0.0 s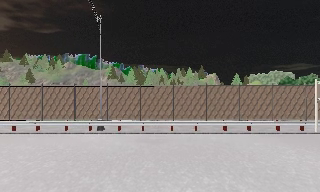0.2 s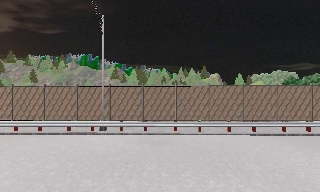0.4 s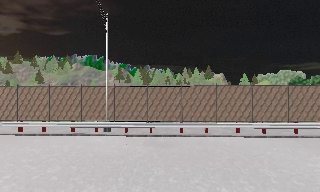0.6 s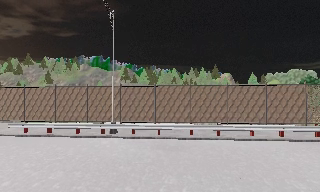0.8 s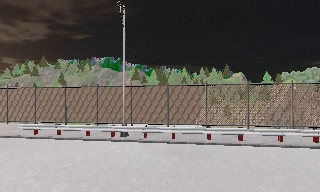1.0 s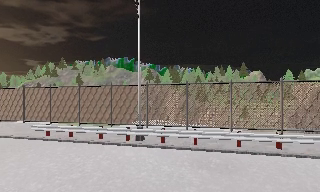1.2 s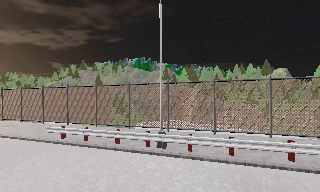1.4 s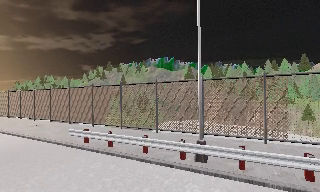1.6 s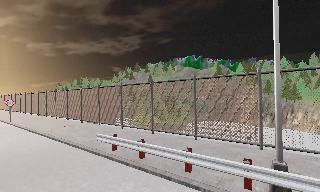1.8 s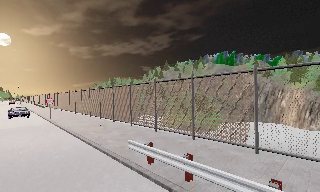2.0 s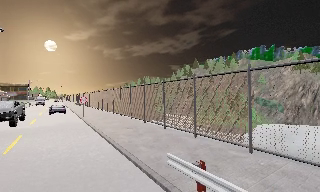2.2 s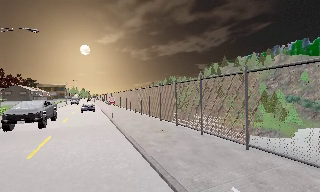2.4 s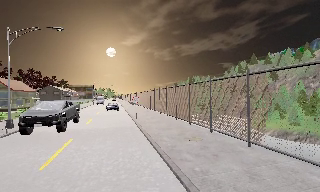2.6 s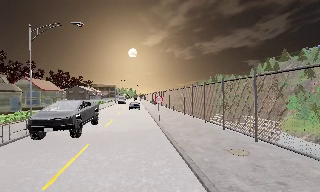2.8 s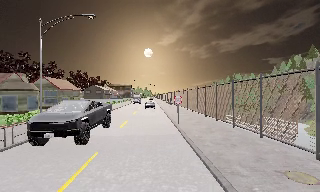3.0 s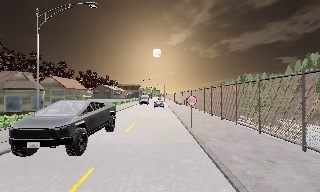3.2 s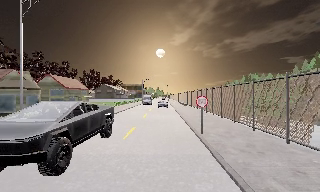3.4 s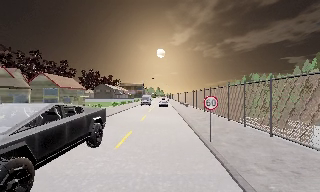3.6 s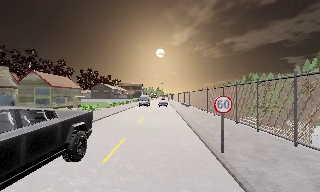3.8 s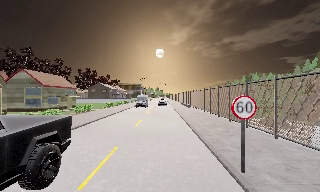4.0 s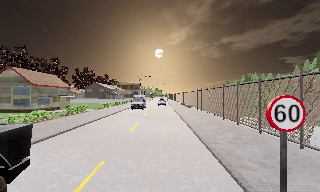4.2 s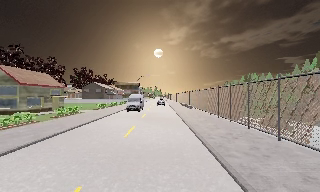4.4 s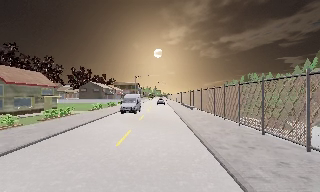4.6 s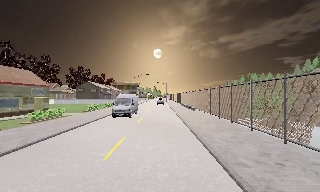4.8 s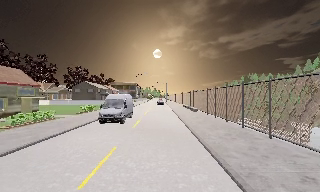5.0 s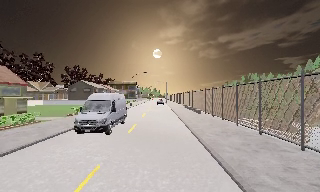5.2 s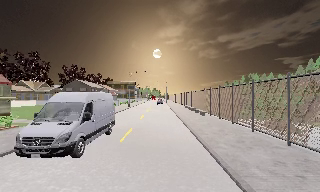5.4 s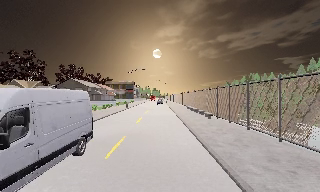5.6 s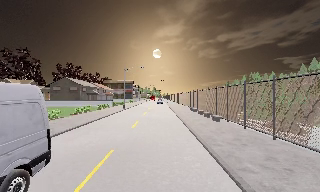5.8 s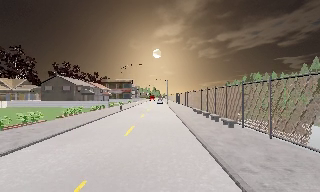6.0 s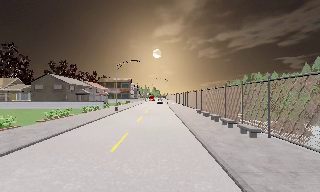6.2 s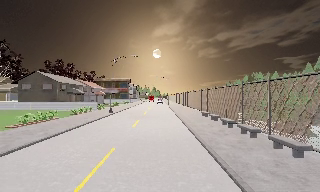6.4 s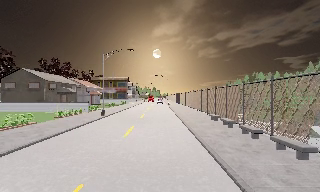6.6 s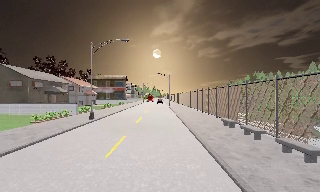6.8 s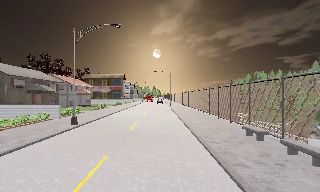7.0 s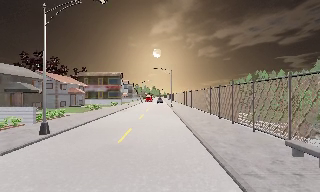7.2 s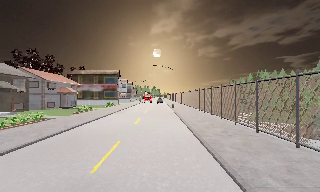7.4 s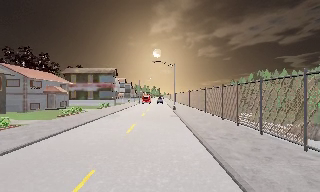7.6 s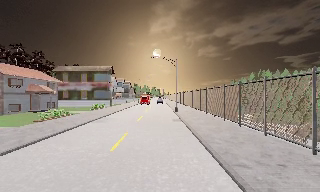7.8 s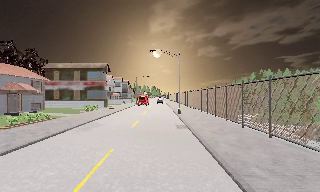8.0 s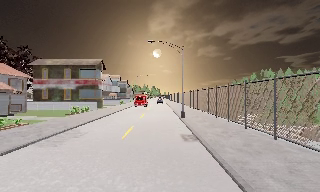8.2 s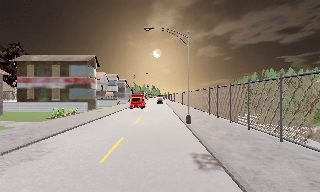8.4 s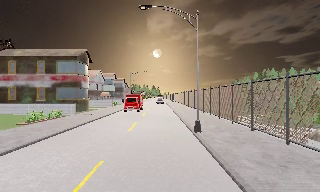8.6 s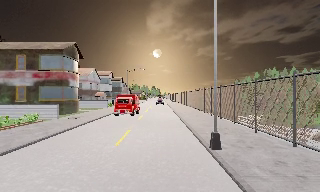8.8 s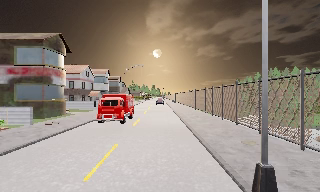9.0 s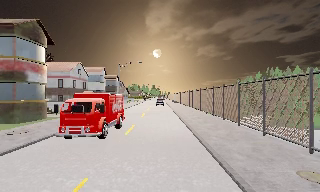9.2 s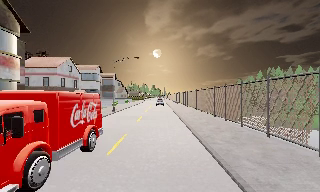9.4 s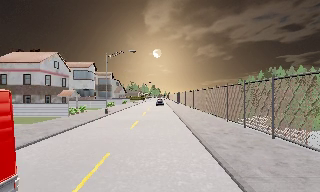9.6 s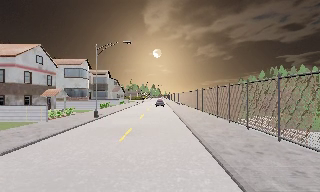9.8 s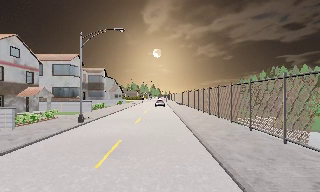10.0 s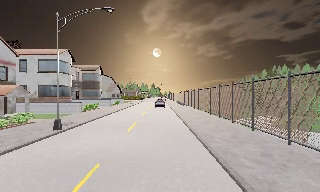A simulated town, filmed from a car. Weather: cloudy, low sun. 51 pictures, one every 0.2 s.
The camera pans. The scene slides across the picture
to the right.
The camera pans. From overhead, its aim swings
counterclockwise.
0.0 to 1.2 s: The camera pans to its left, which is counterclockwise from overhead, by about 20 degrees. It travels forward, about 4 m, so what stands in front looms larger. It gains speed.
1.2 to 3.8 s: The camera swings to its left by about 70 degrees, and the scene slides to the right. It travels forward, about 20 m.
3.8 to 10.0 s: The camera travels forward, about 85 m, so what stands in front looms larger. It gains speed.
The film runs forward here.
